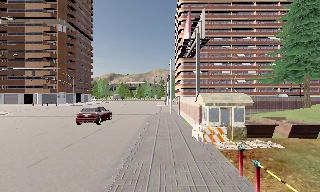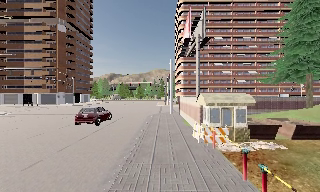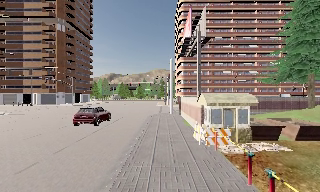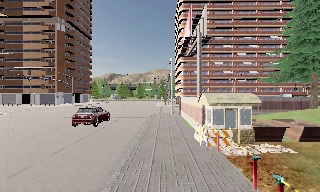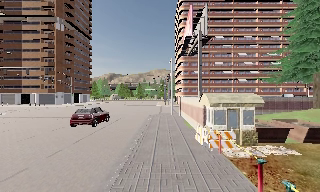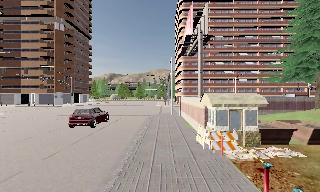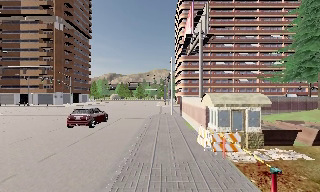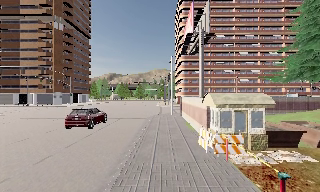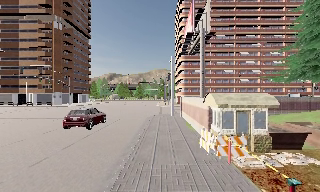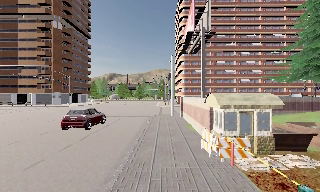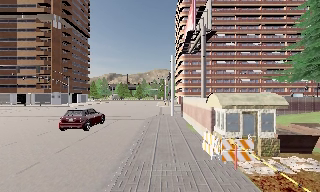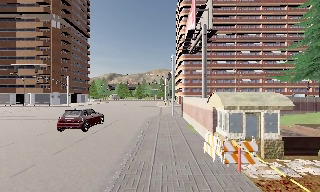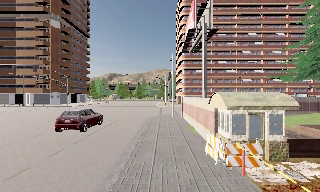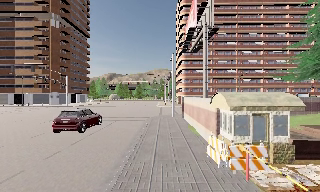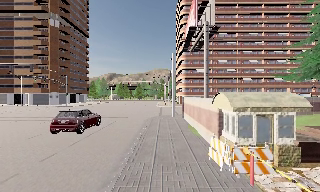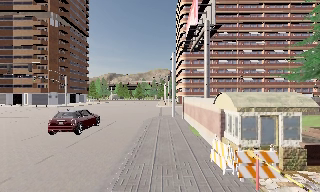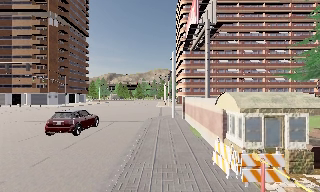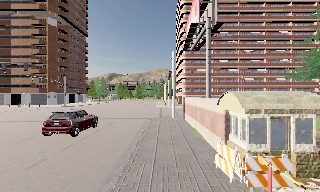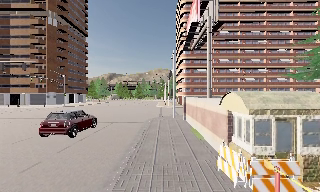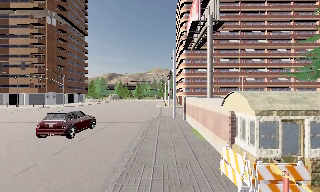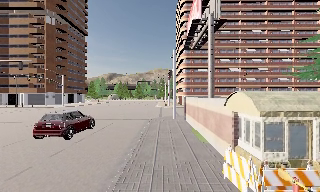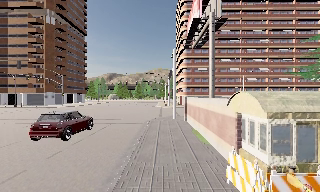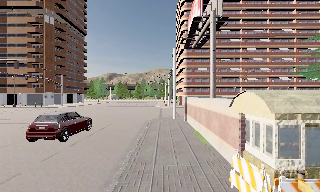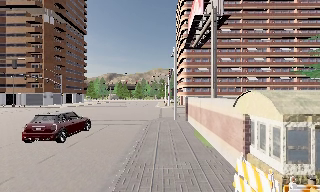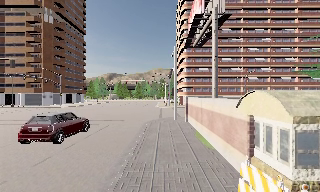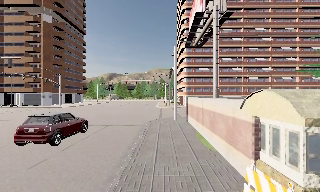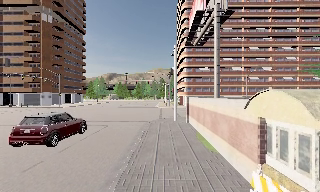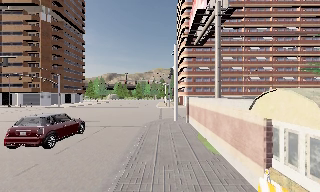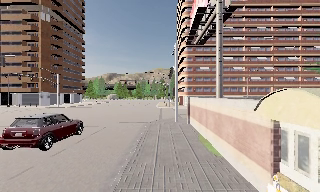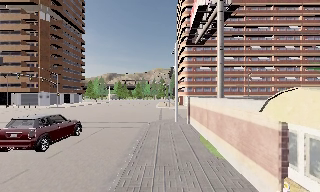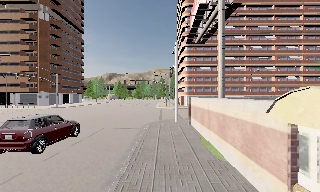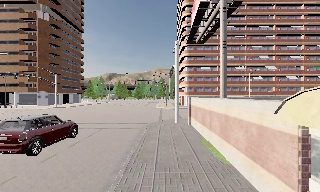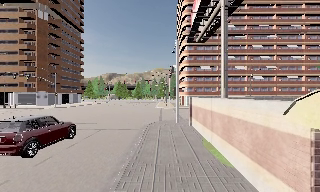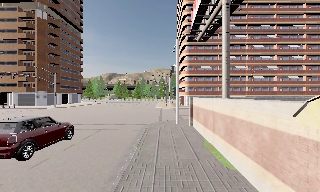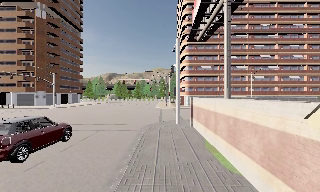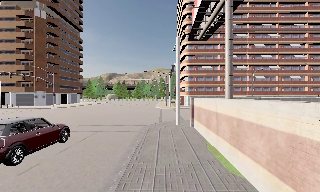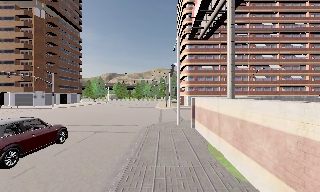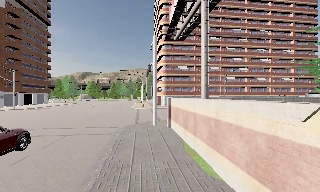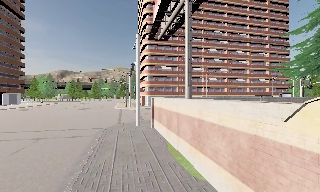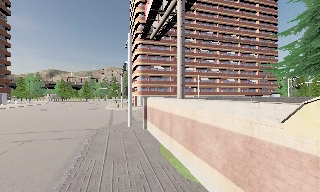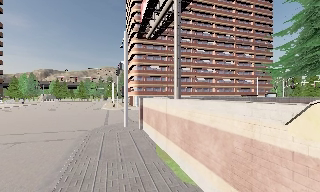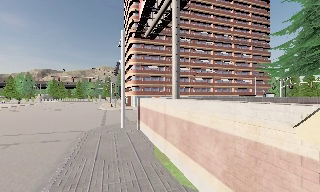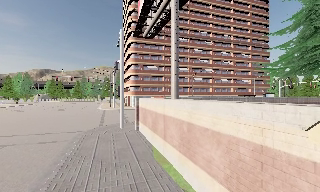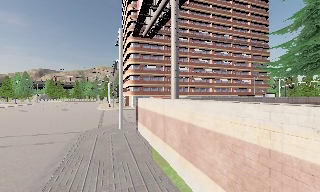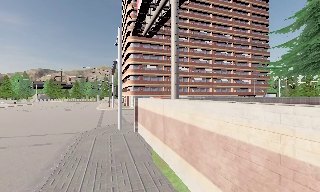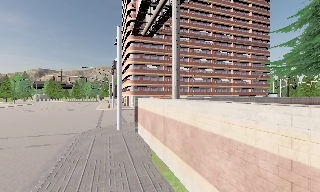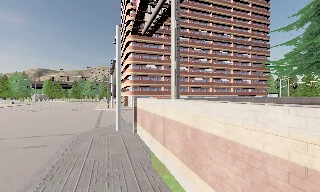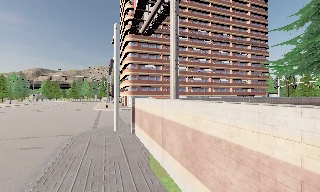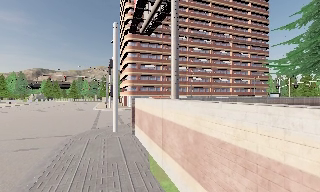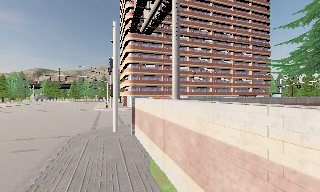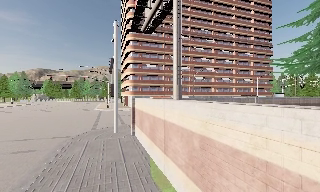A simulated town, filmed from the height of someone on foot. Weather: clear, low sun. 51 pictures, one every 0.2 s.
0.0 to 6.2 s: The camera travels forward, about 8 m, so what stands in front looms larger.
6.2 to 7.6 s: The camera pans to its right, which is clockwise from overhead, by about 15 degrees. It travels forward, about 1.5 m, so what stands in front looms larger.
7.6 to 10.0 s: The camera travels forward, about 2.5 m, so what stands in front looms larger.
The film runs forward here.
